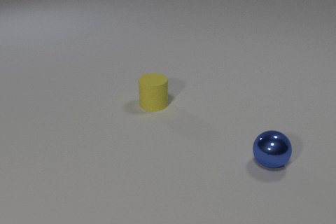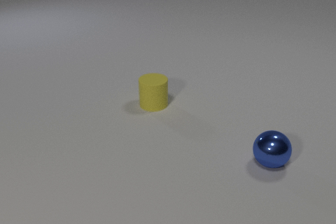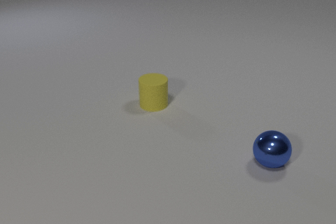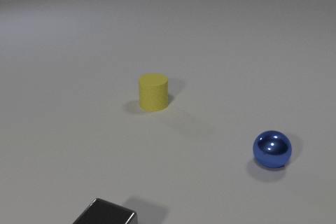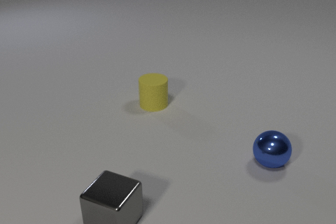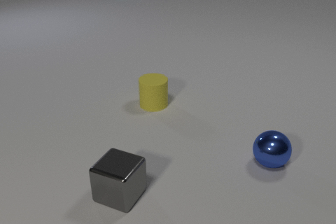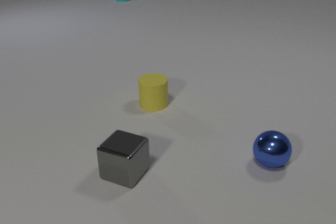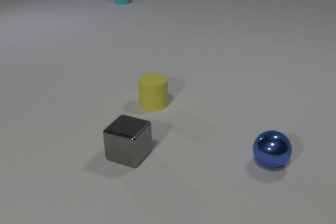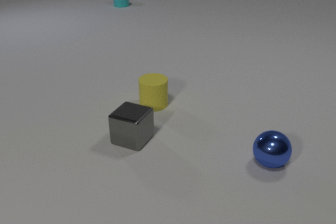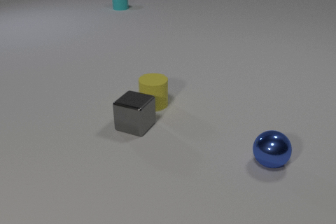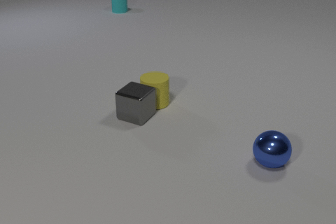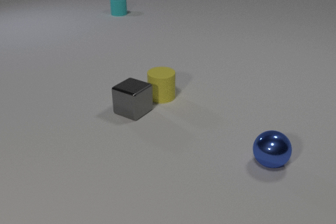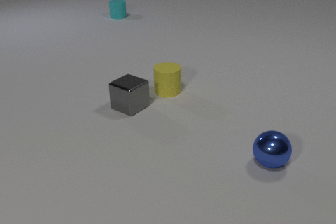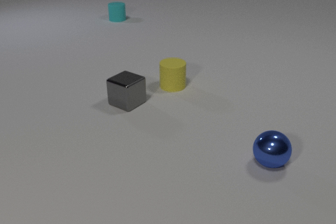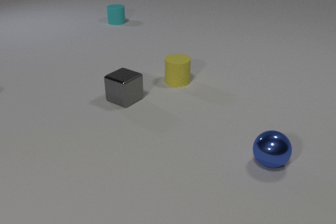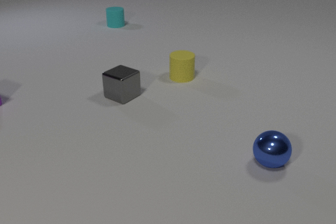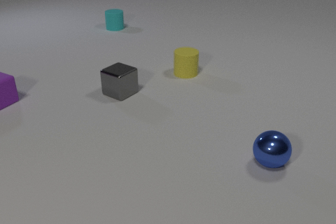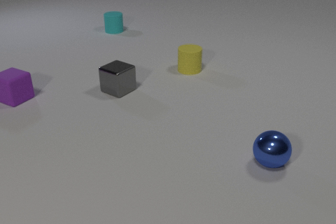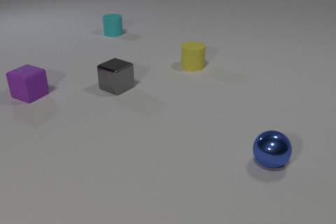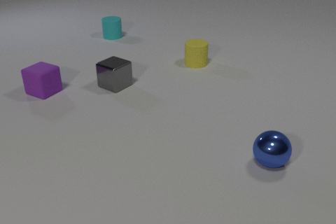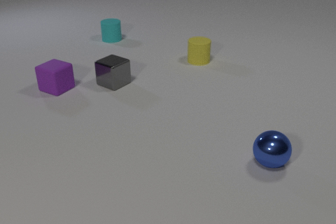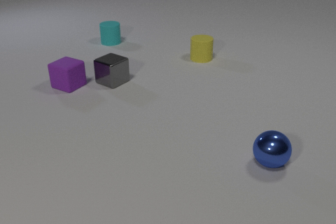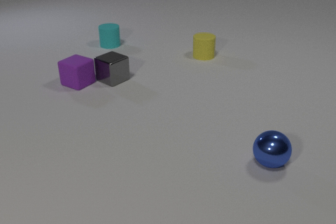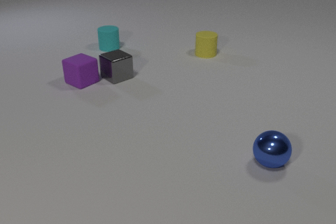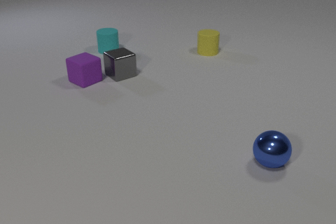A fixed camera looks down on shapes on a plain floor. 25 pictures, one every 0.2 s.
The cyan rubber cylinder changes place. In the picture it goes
toward the camera.
The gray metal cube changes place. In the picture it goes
away from the camera.
0.0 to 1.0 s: The gray metal cube comes in at the bottom edge, slides away from the camera. The cyan rubber cylinder comes in at the top edge.
1.0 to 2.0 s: The gray metal cube slides away from the camera. The cyan rubber cylinder slides toward the camera. The gray metal cube and the yellow rubber cylinder collide.
2.0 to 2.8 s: The gray metal cube slides away from the camera. The yellow rubber cylinder slides away from the camera and to the right. The cyan rubber cylinder slides toward the camera.
2.8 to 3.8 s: The gray metal cube slides away from the camera. The yellow rubber cylinder slides away from the camera and to the right. The purple rubber cube comes in at the left edge, slides to the right. The cyan rubber cylinder slides toward the camera.
3.8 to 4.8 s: The gray metal cube slides away from the camera. The yellow rubber cylinder slides away from the camera. The purple rubber cube slides to the right. The cyan rubber cylinder slides toward the camera. The gray metal cube and the purple rubber cube collide.
Are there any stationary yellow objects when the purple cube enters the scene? no.
What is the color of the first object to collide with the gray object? yellow.
Are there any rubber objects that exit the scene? no.
